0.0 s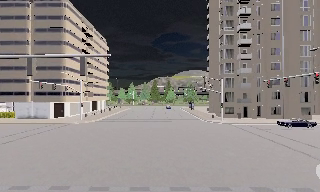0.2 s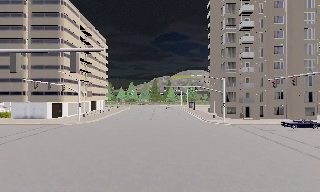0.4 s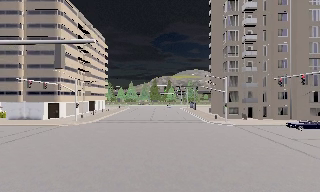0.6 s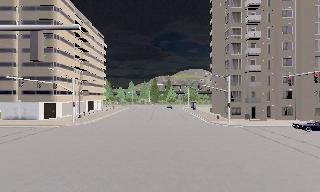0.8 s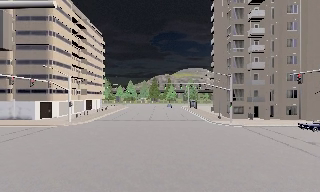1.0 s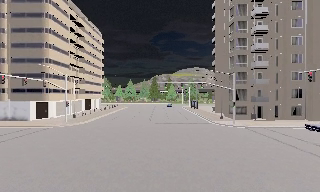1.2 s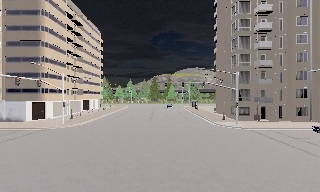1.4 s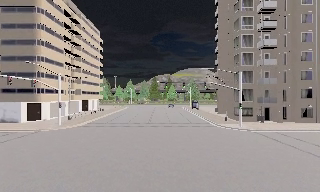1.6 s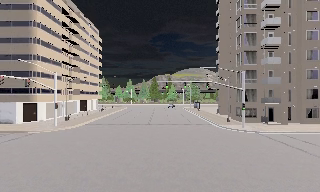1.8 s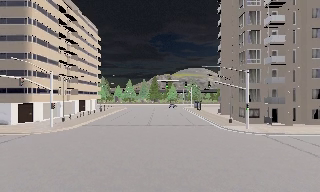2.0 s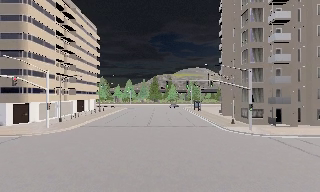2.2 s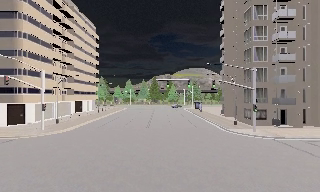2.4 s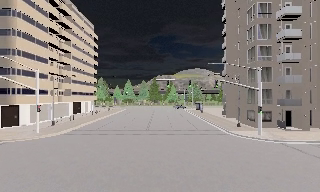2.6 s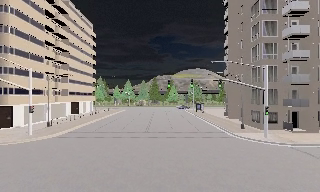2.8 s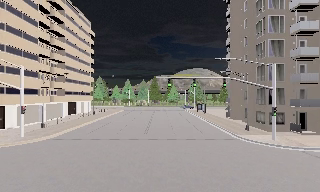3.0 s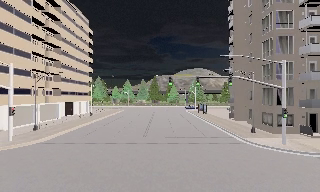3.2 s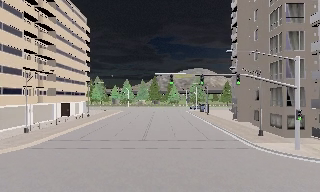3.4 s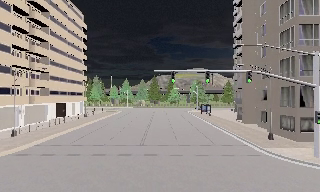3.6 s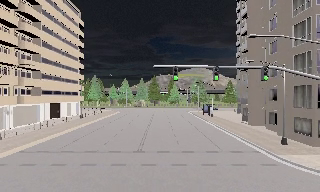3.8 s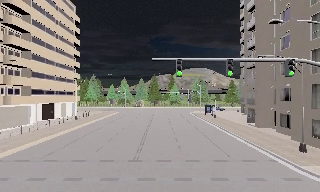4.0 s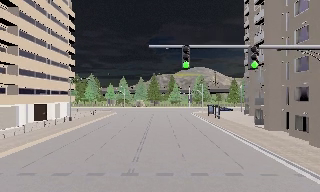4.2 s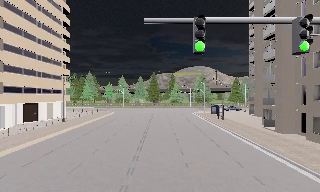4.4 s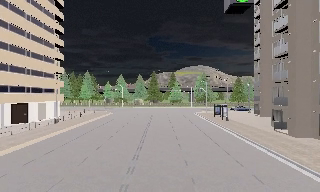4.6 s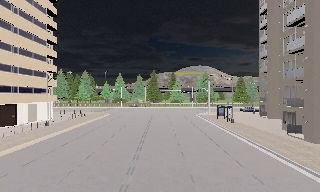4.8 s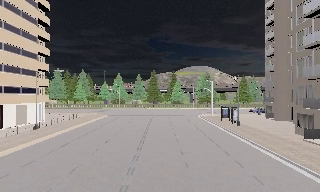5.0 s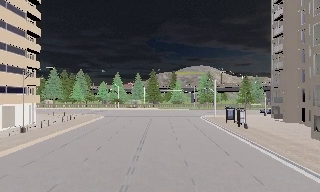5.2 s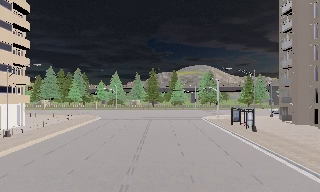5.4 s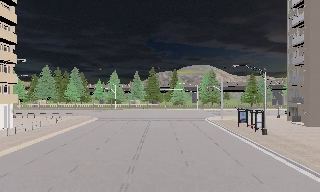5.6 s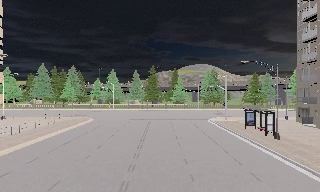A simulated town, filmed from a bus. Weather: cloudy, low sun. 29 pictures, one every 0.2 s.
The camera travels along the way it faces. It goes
forward.
0.0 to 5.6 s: The camera travels forward, about 40 m, so what stands in front looms larger. It gains speed.
The film runs forward here.
